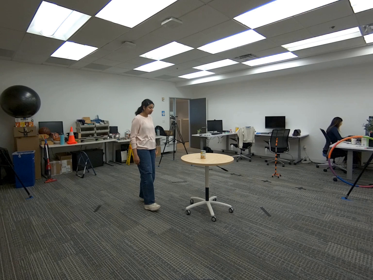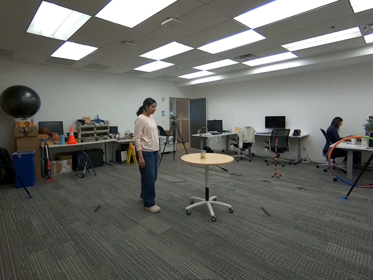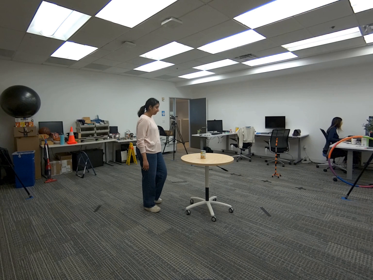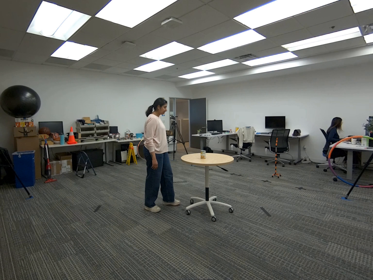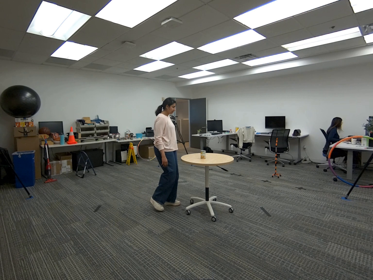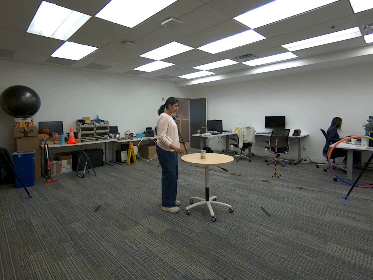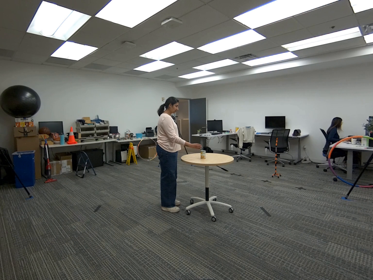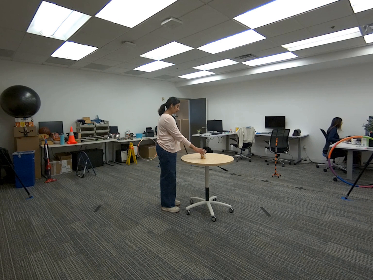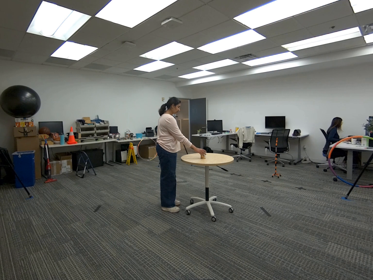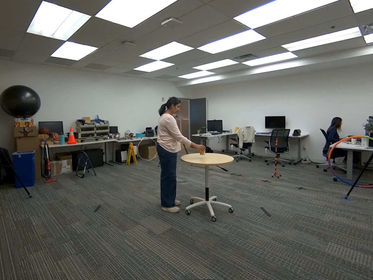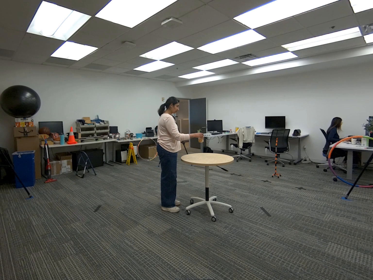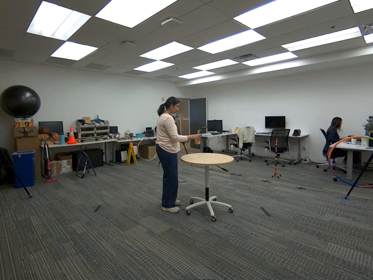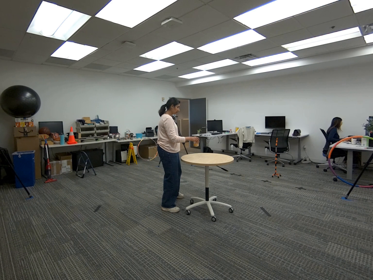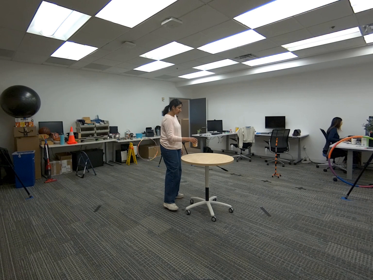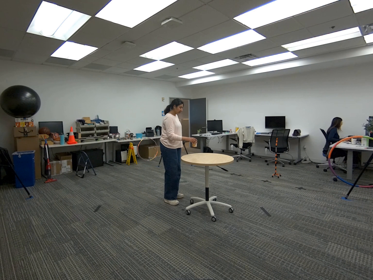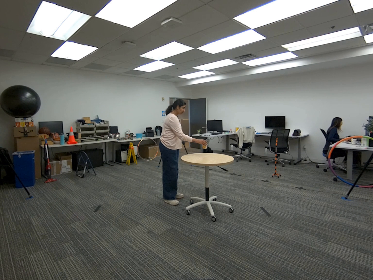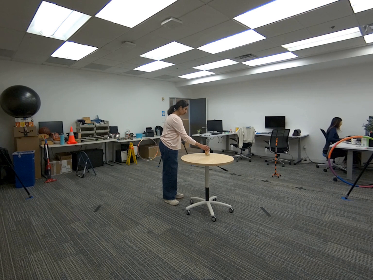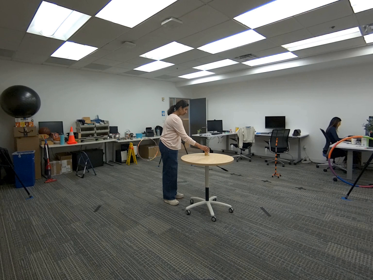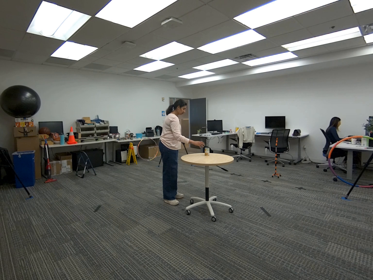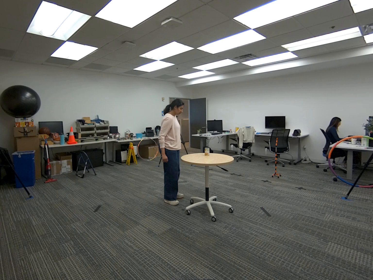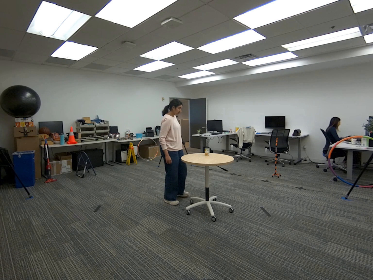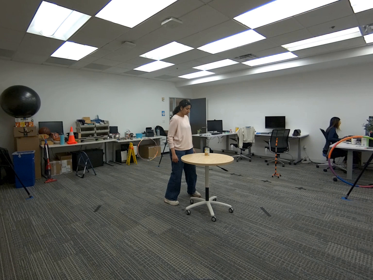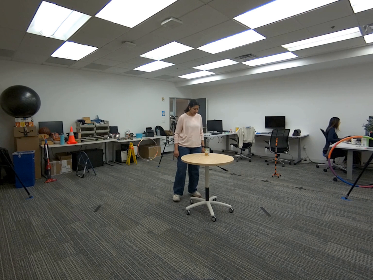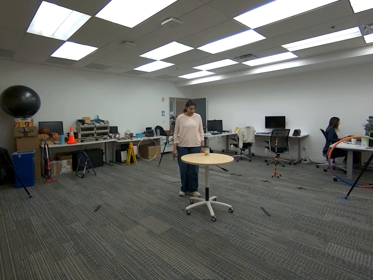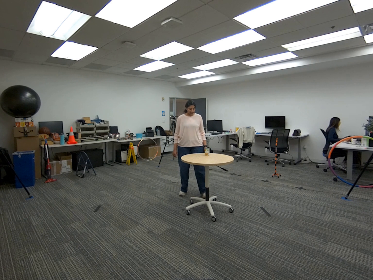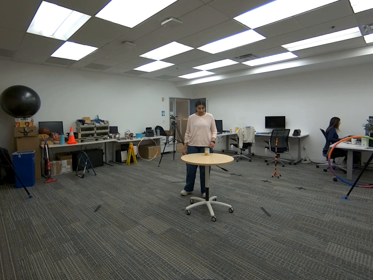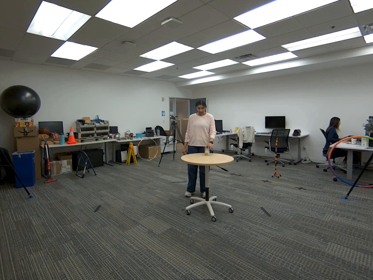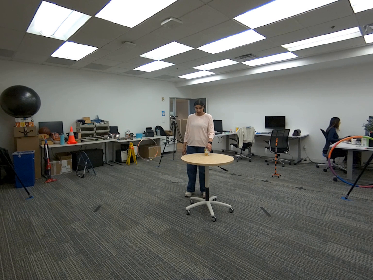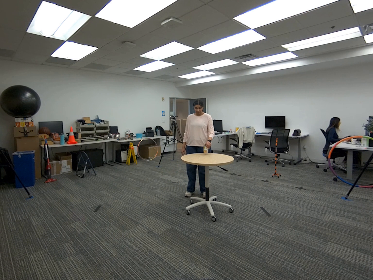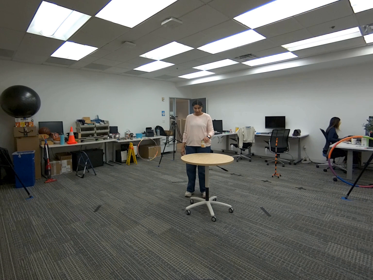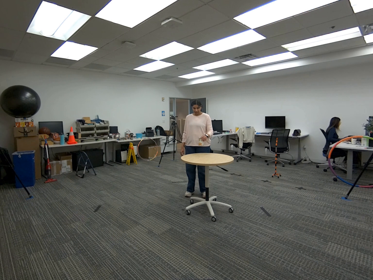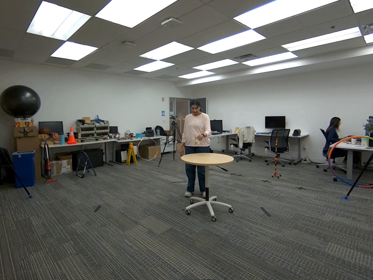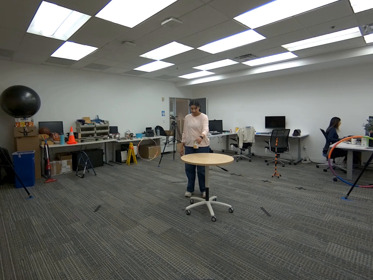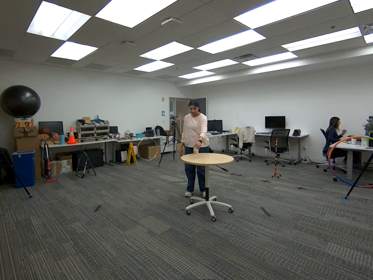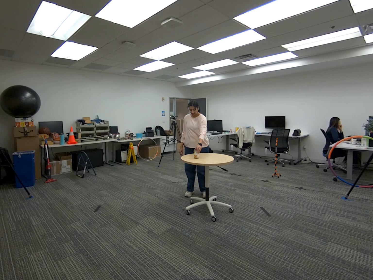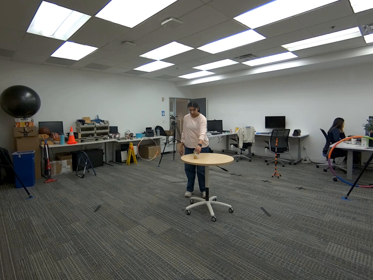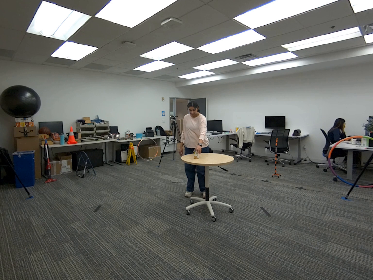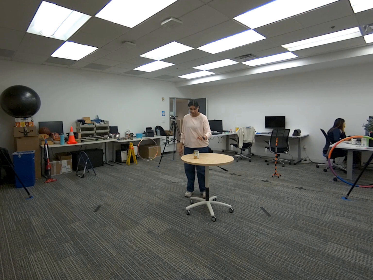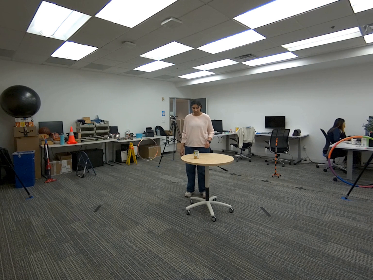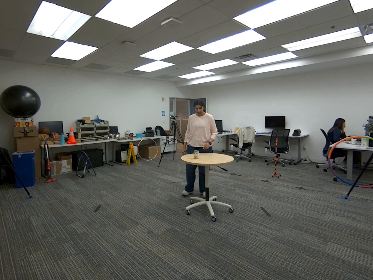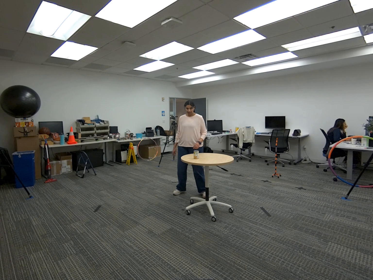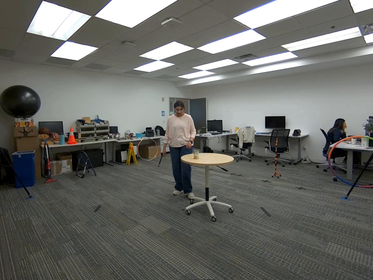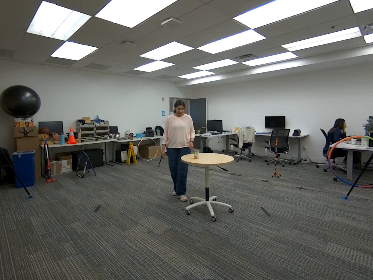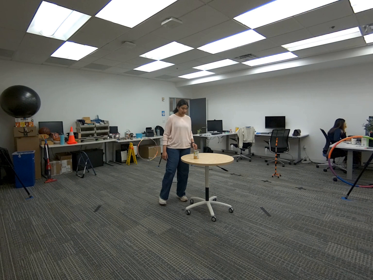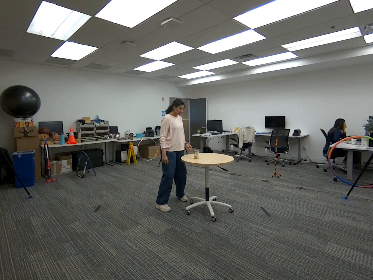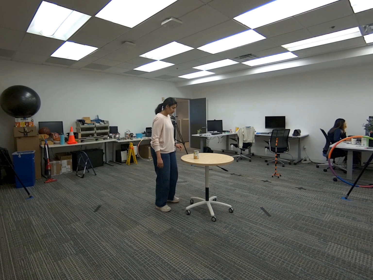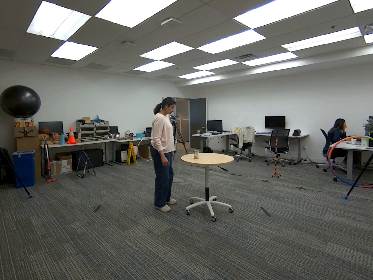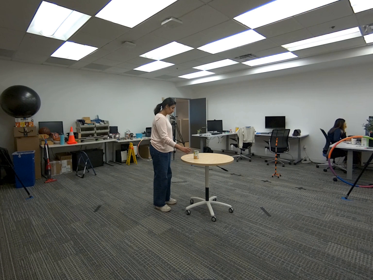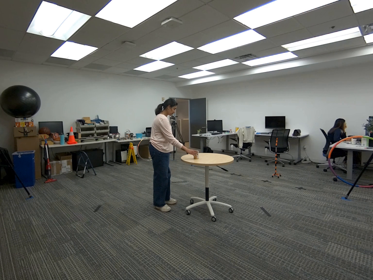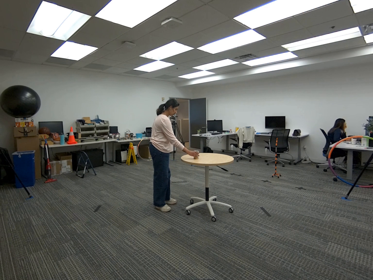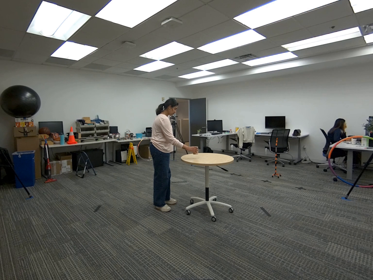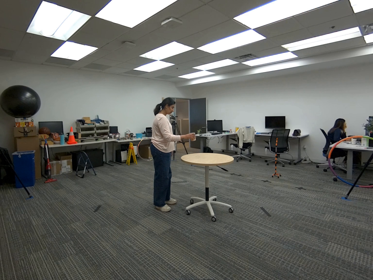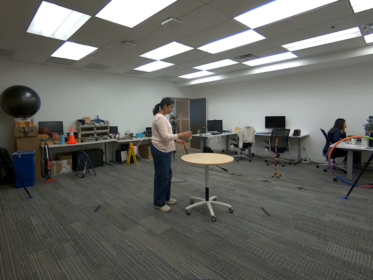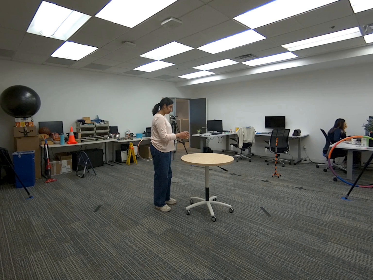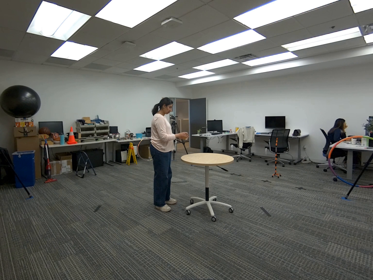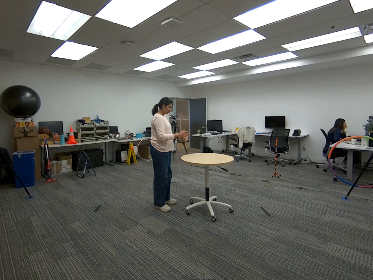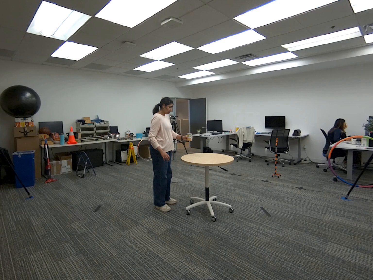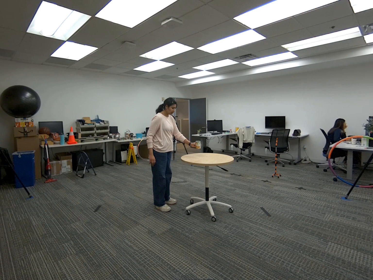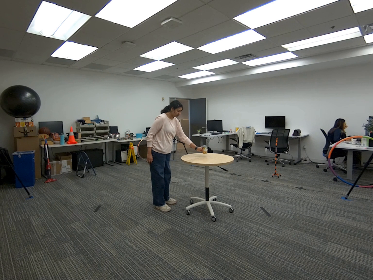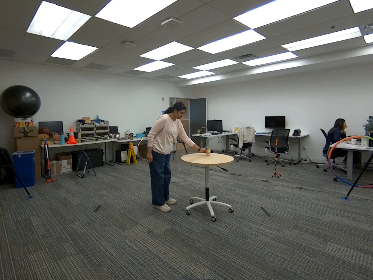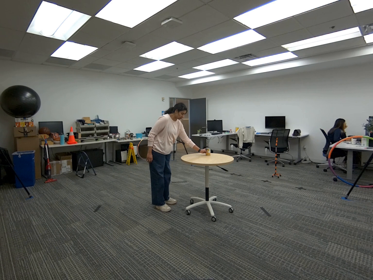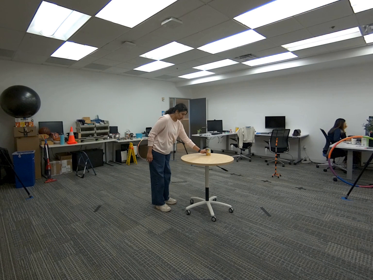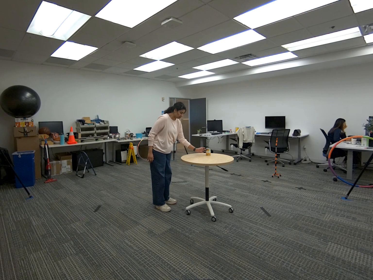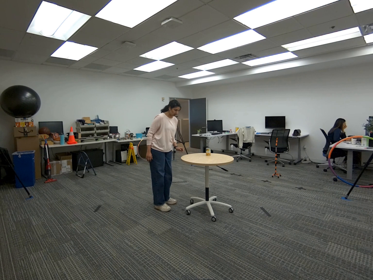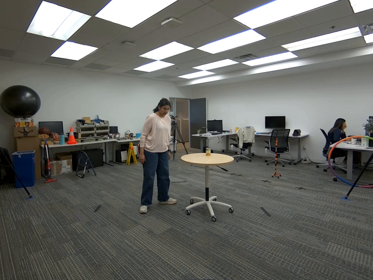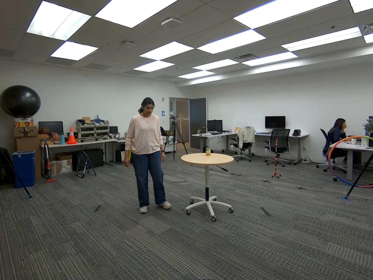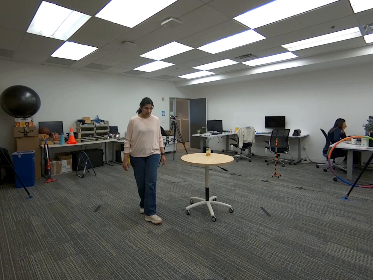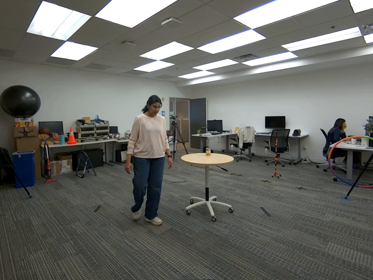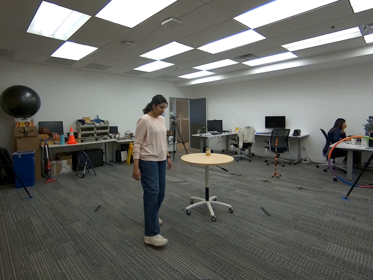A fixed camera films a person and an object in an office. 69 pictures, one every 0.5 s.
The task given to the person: Walk over to the corn can on the round table and using your right hand pick up the corn can and place in another spot on the table. Then pick up the corn can using the left hand and place again on the round table. Then pick up the corn can with the right hand and handover to the left hand and place on the round table.
